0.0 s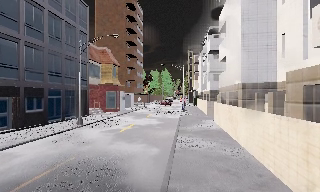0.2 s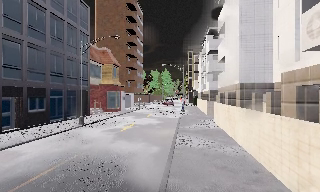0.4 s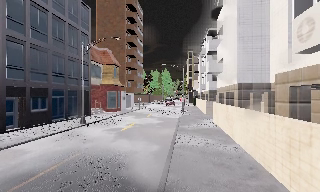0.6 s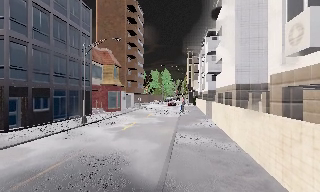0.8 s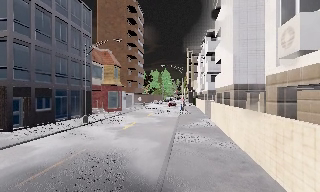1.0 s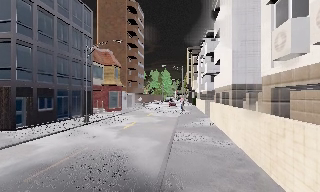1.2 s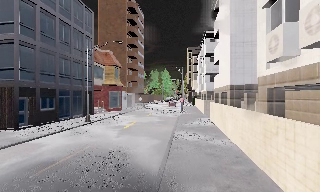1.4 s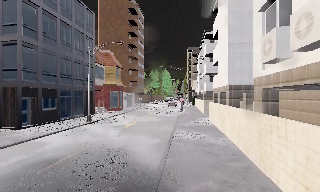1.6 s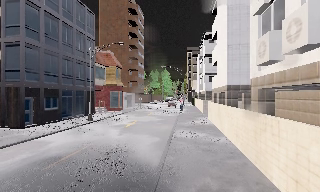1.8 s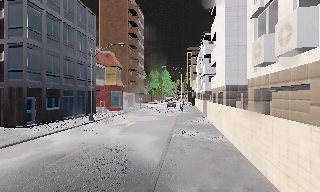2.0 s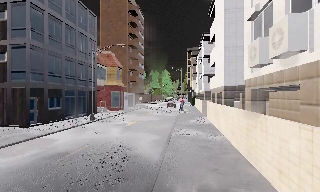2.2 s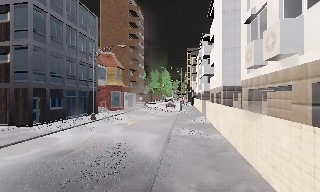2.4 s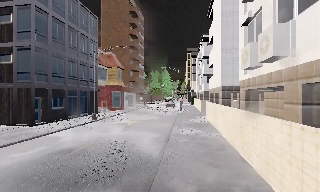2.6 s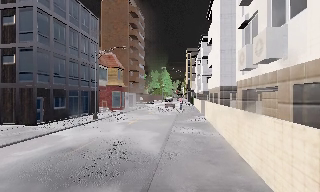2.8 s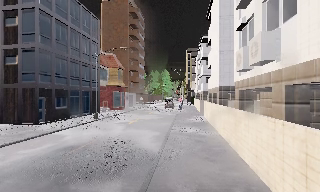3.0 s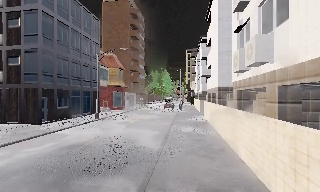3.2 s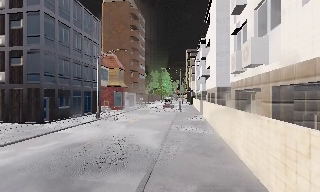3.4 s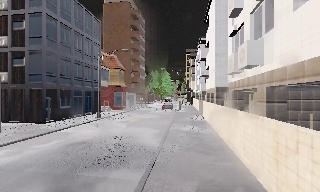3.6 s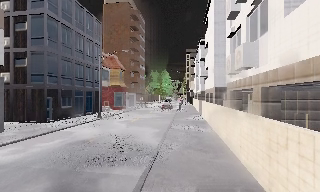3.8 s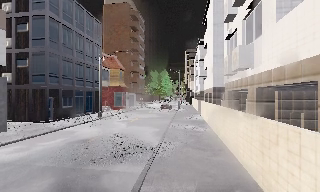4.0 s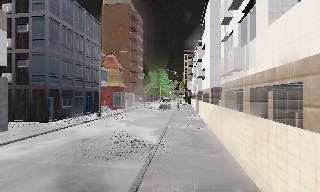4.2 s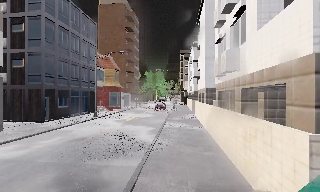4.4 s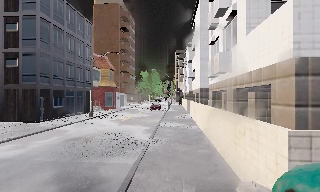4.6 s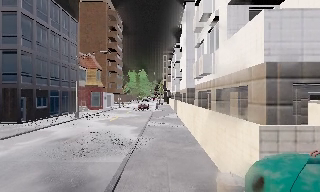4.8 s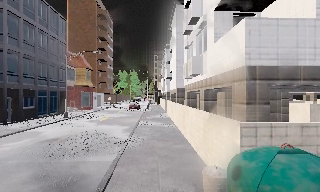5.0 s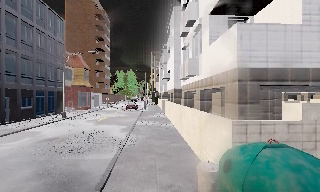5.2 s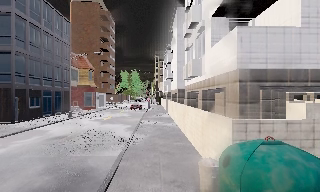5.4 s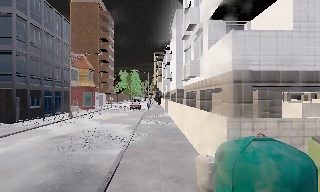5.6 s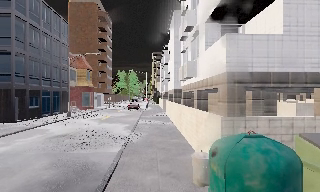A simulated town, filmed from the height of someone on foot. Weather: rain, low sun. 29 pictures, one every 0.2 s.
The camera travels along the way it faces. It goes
backward.
0.0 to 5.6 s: The camera pans to its right, which is clockwise from overhead, by about 10 degrees. It travels backward, about 7 m, so what stands in front gets smaller.
The film runs backward here.
